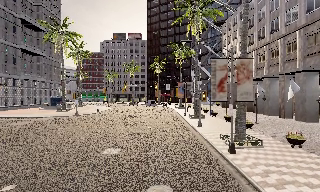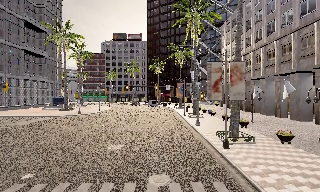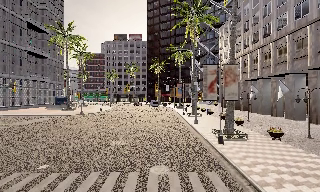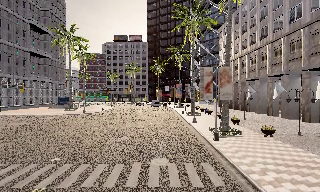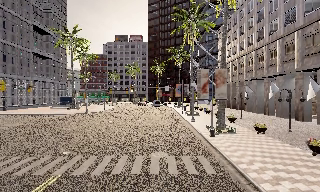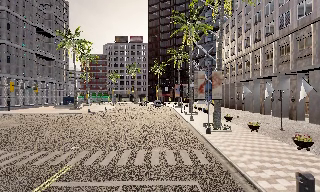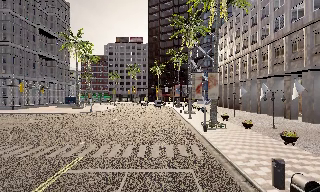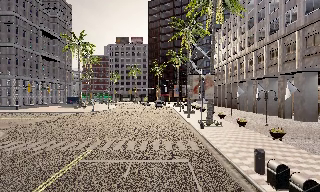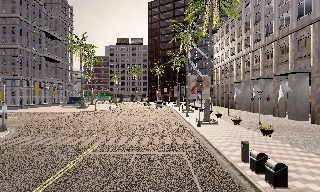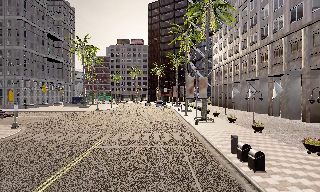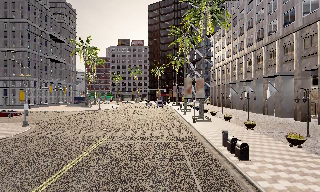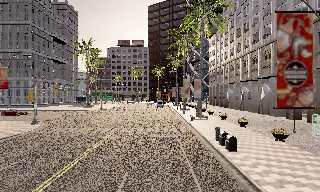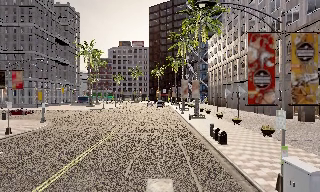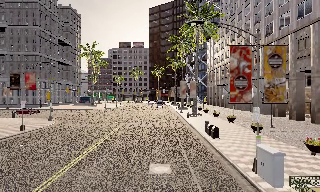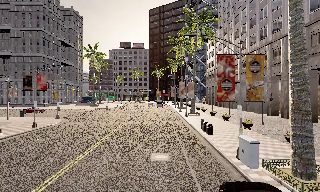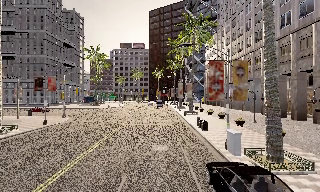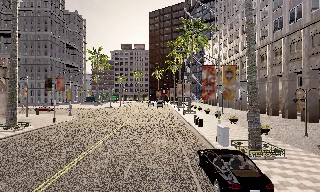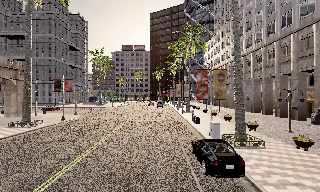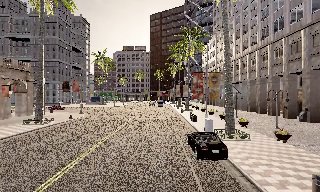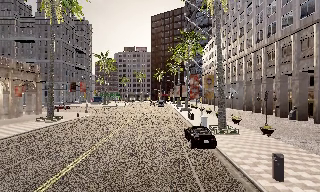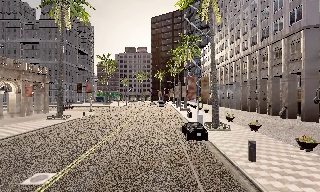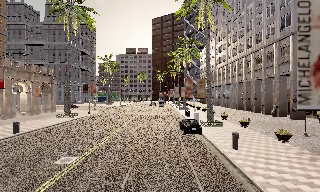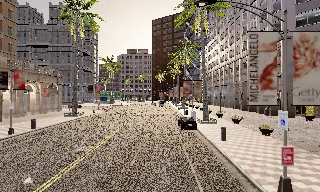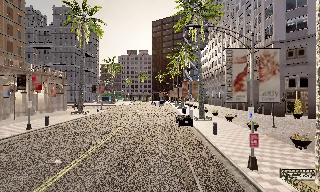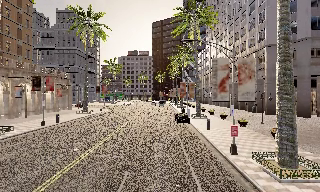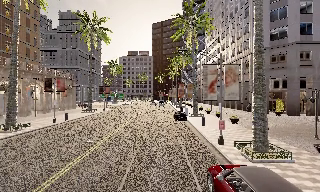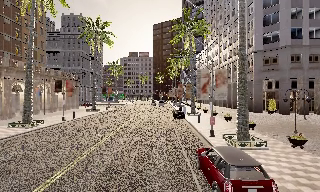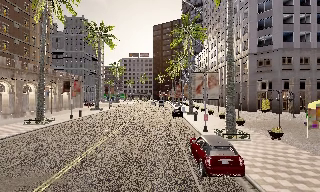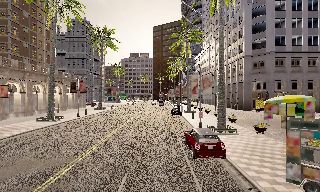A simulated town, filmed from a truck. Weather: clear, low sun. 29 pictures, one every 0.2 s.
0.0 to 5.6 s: The camera travels backward, about 50 m, so what stands in front gets smaller. It gains speed.
The film runs backward here.
